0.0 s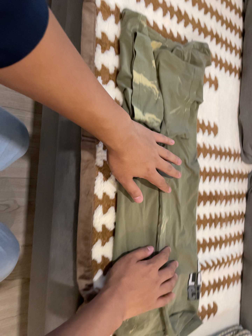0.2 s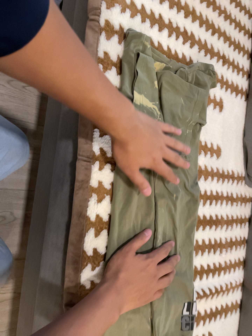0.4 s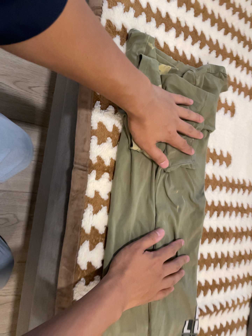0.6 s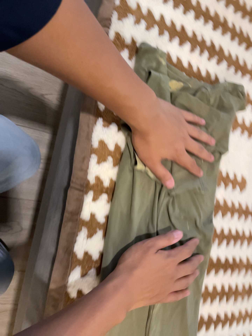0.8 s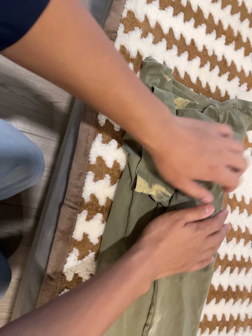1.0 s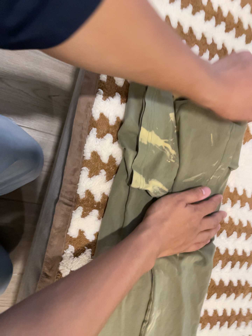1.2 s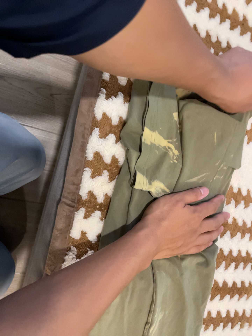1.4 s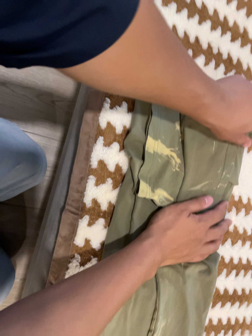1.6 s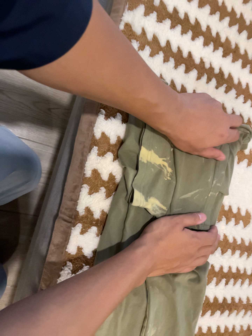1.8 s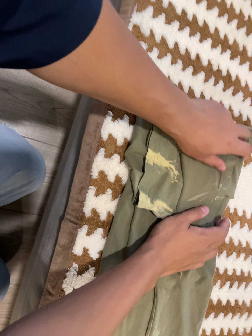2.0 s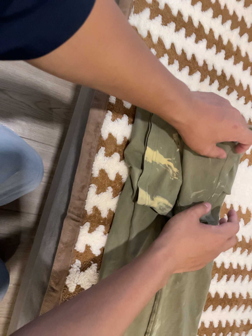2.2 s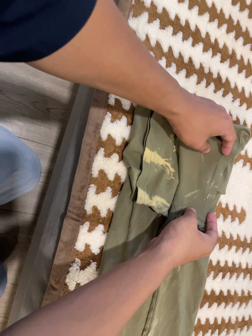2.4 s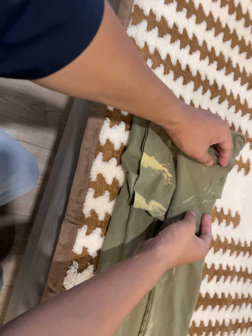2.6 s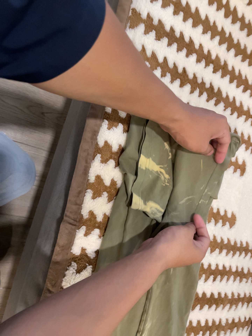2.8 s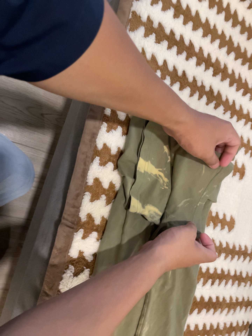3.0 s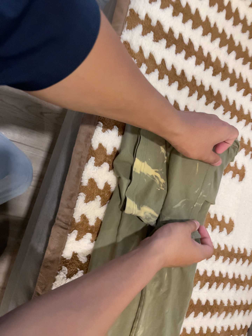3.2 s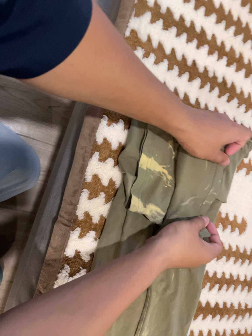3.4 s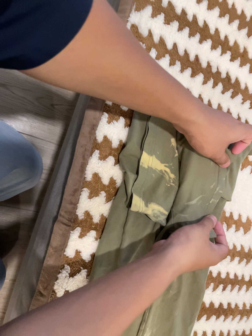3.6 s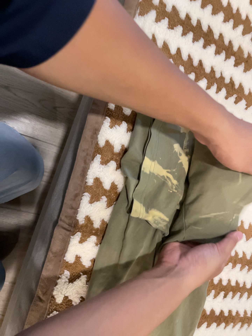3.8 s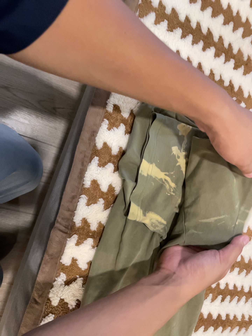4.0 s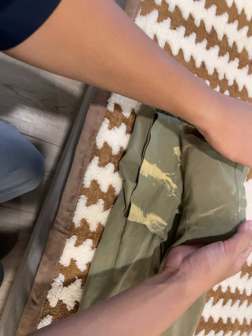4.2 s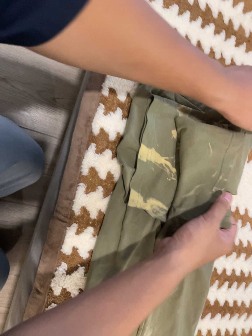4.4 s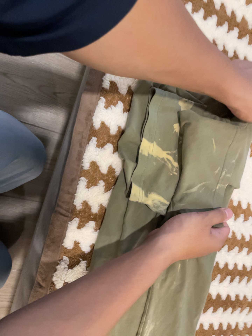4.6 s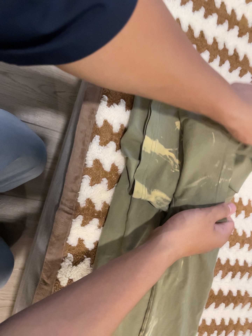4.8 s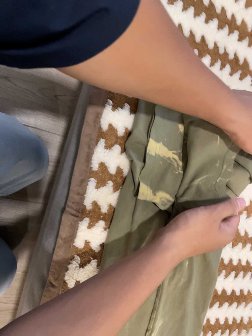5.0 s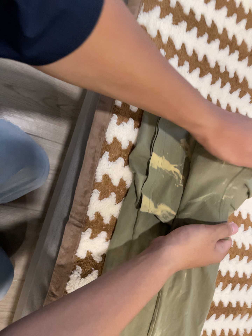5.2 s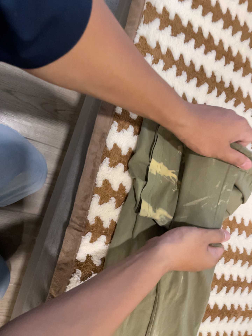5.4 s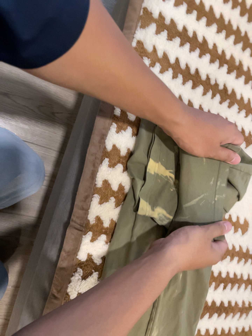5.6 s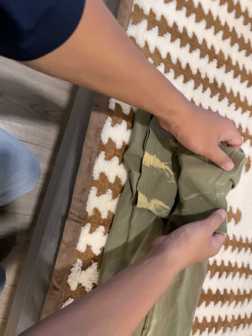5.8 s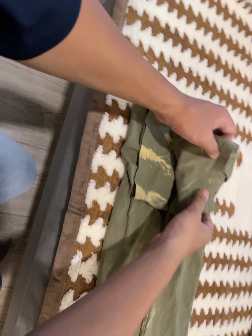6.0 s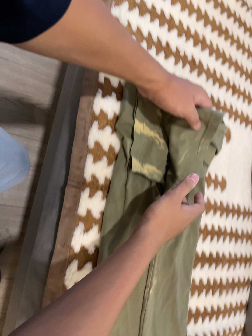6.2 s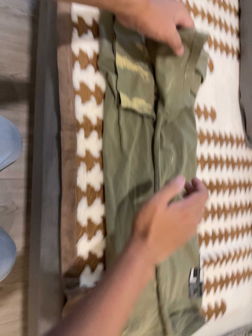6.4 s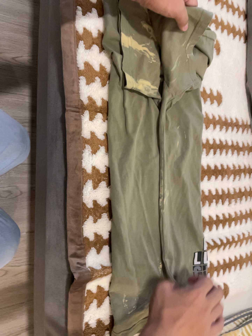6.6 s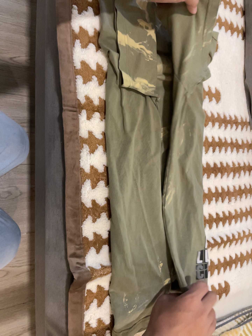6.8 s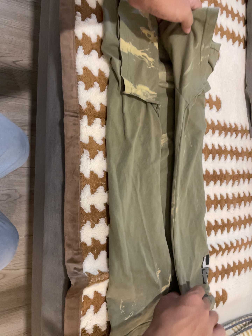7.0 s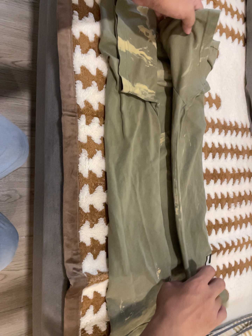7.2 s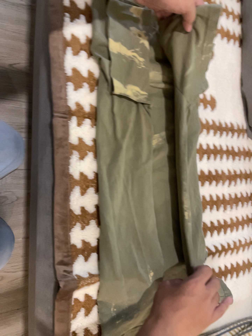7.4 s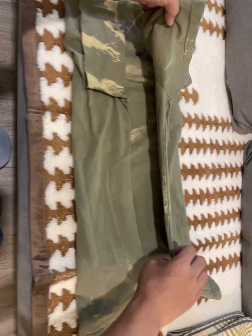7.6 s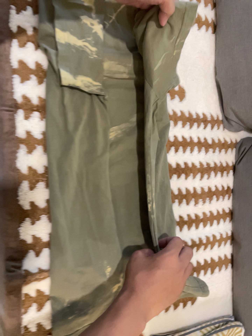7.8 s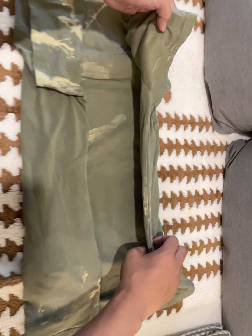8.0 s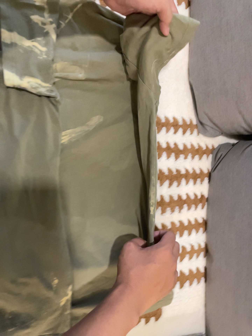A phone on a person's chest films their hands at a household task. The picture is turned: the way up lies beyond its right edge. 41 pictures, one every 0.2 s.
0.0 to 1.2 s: The camera pans to its left by about 15 degrees. It travels forward, to its right and toward the top of its view, about 18 cm, so what stands in front looms larger. It rolls about its line of sight by about 10 degrees, and the scene rotates clockwise.
1.2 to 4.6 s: The camera shifts only a little, or ends up much as it began.
4.6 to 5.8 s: The camera travels backward and to its left, about 9 cm, so what stands in front gets smaller.
5.8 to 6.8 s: The camera travels toward the bottom of its view, about 14 cm, so close, fixed things drift upward. It rolls about its line of sight by about 15 degrees, and the scene rotates counterclockwise.
6.8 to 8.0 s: The camera travels to its right, about 24 cm, so close, fixed things drift to the left.
The film runs backward here.
